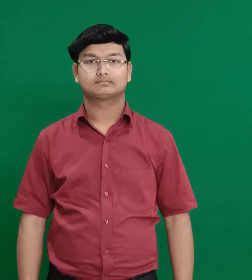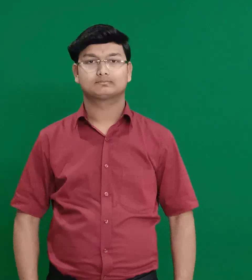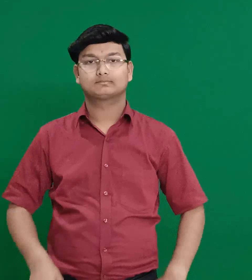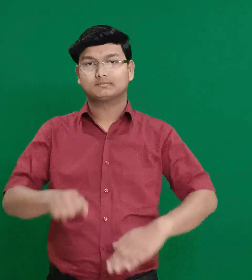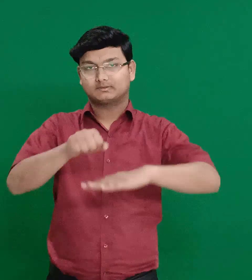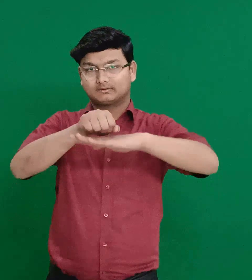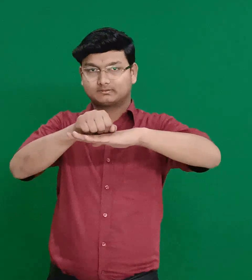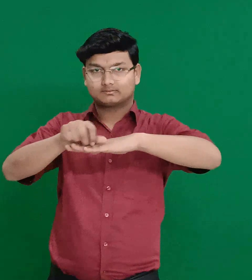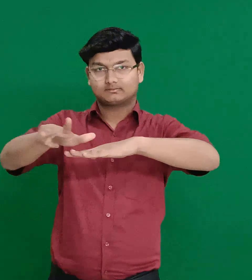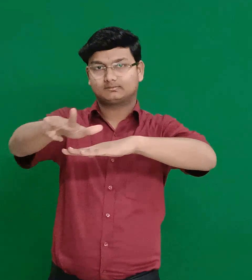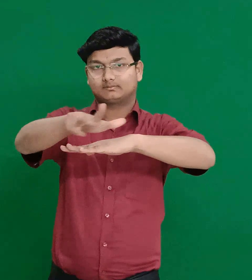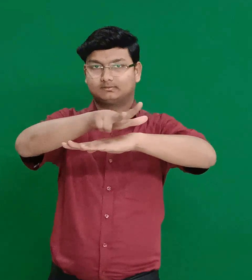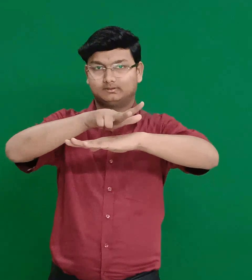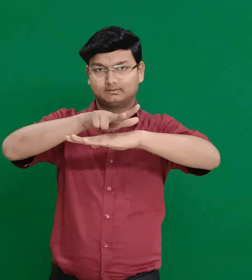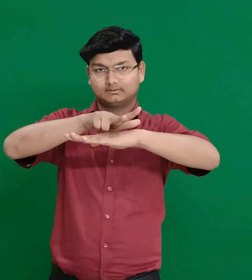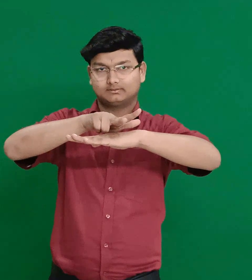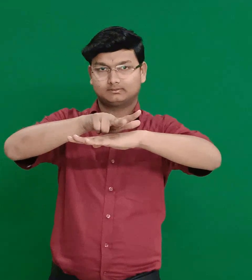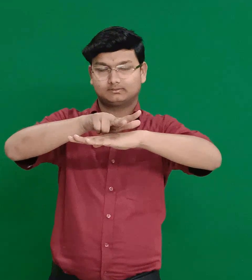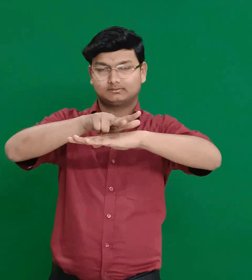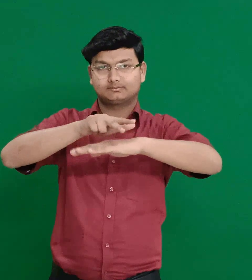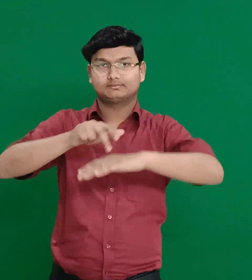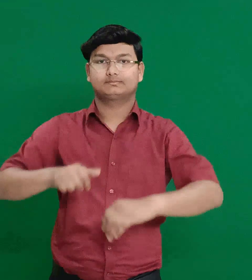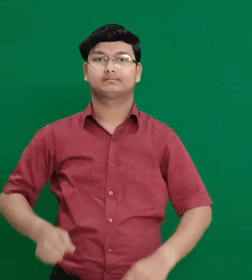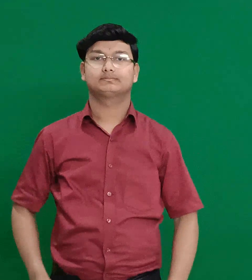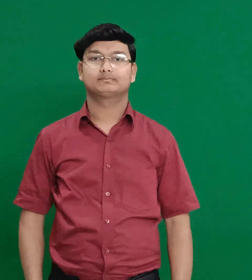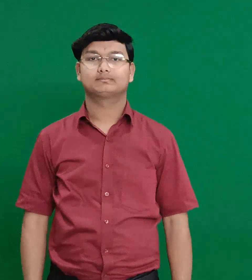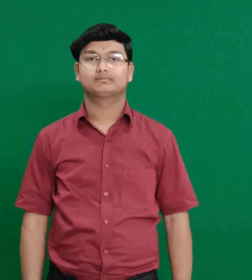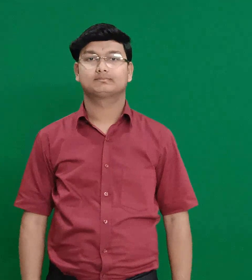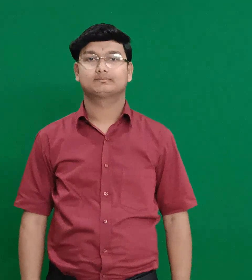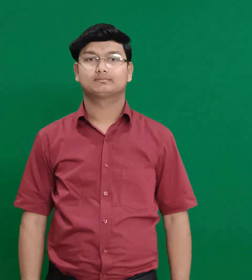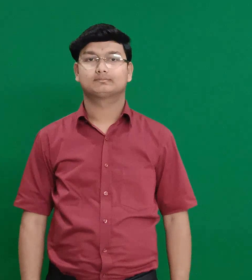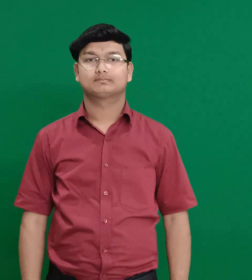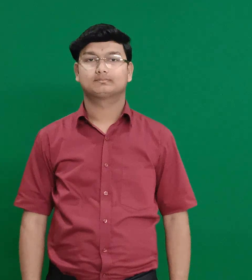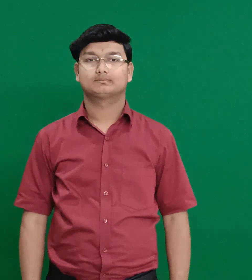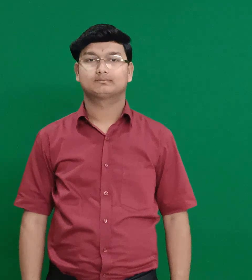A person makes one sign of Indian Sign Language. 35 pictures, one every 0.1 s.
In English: island of rhode
